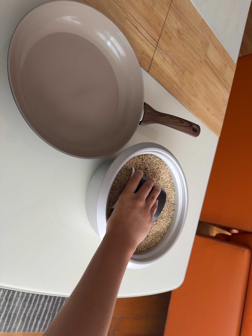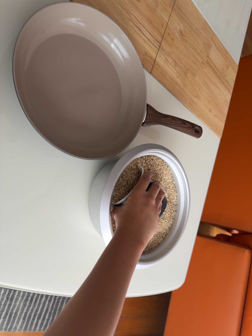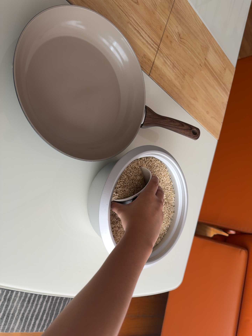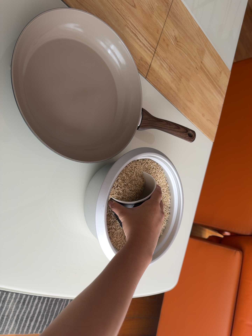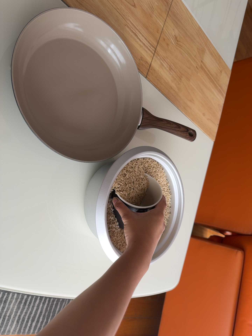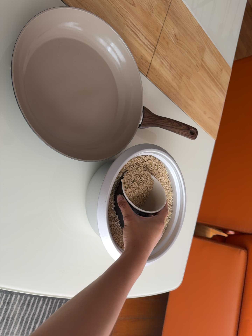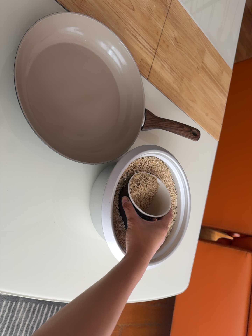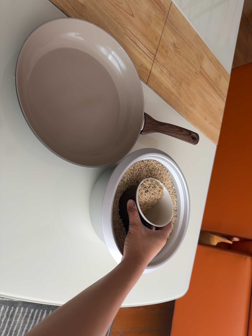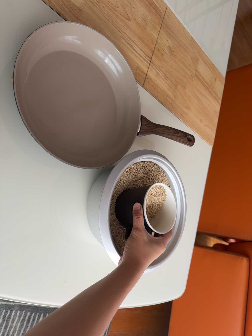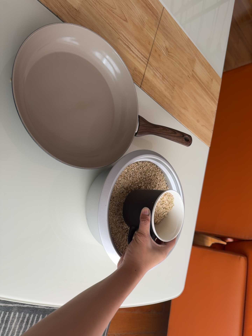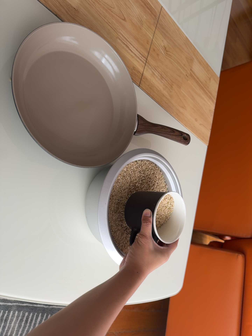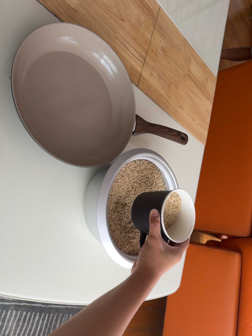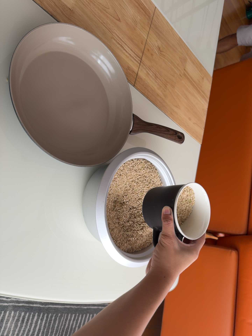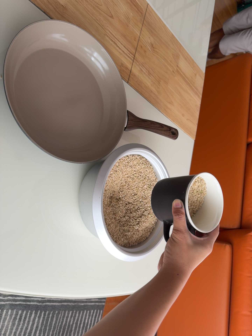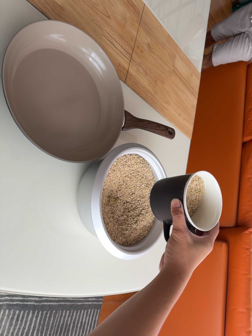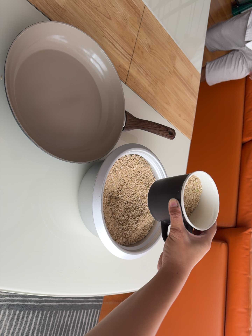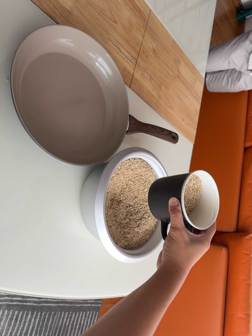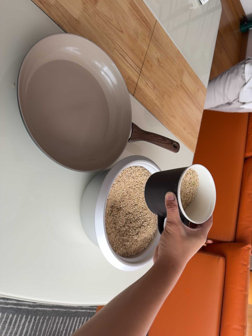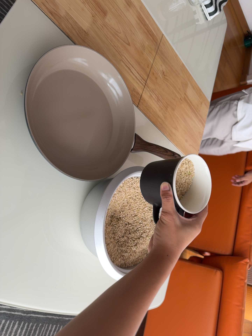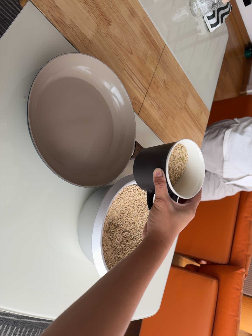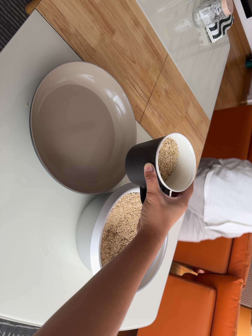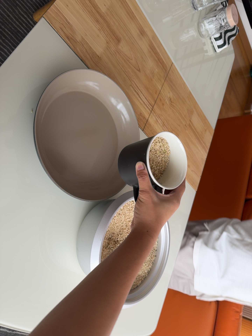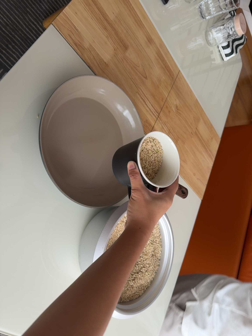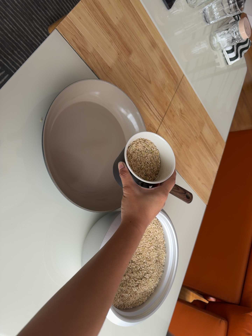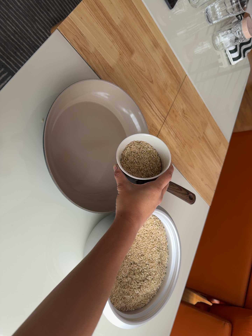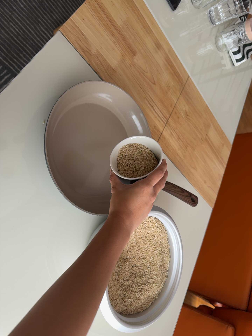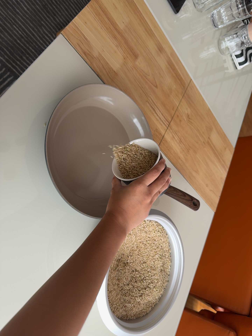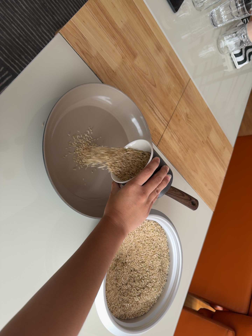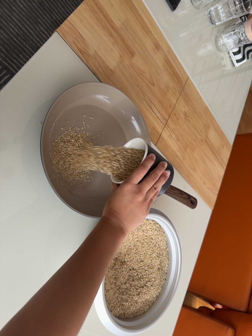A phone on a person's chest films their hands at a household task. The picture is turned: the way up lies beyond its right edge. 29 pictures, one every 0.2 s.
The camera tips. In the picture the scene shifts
downward.
0.0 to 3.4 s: The camera travels backward, about 7 cm, so what stands in front gets smaller.
3.4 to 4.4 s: The camera rolls about its line of sight by about 10 degrees, and the scene rotates clockwise.
4.4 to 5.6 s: The camera shifts only a little, or ends up much as it began.
The film runs forward here.
